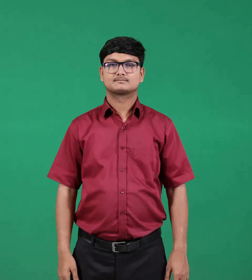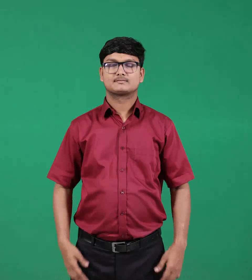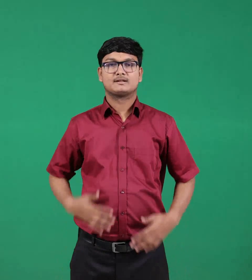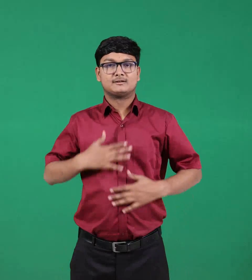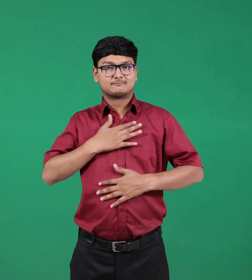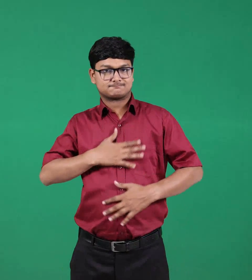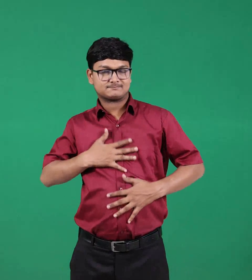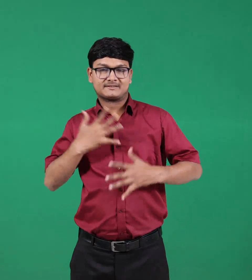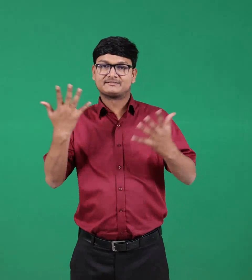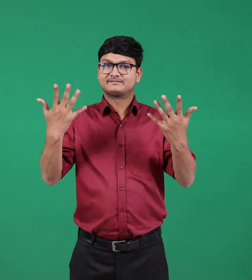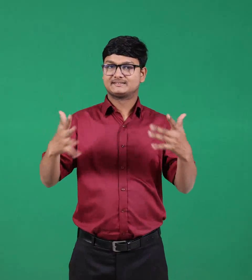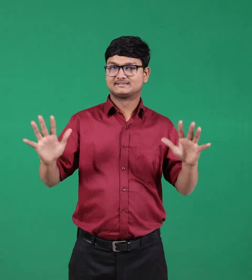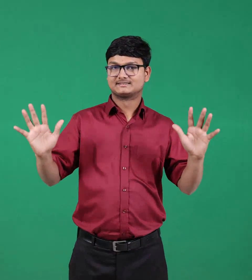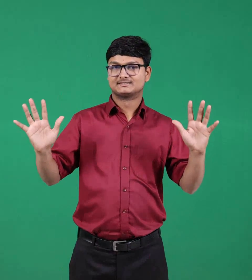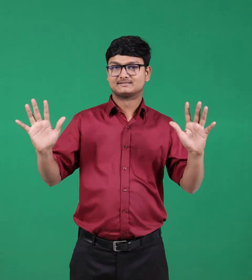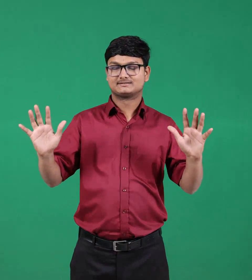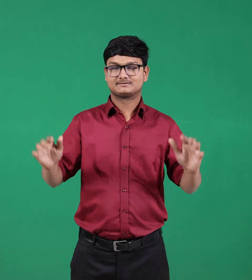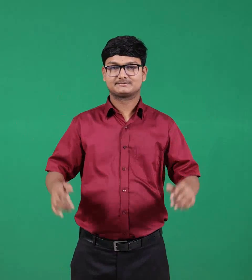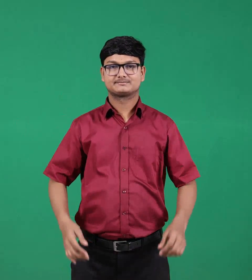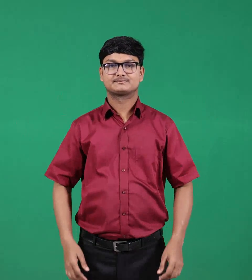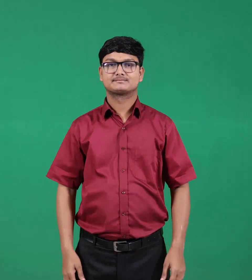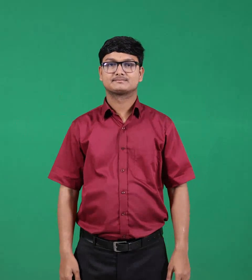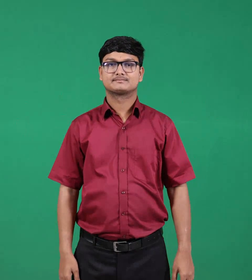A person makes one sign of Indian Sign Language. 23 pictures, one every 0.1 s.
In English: enjoyed
